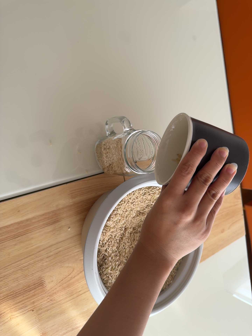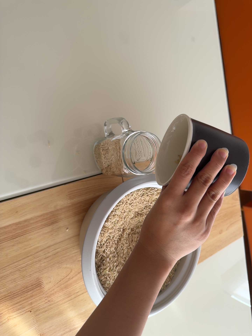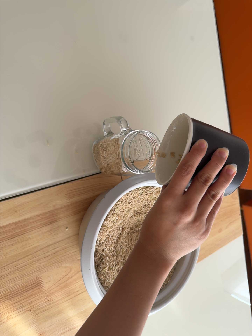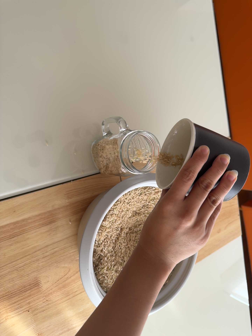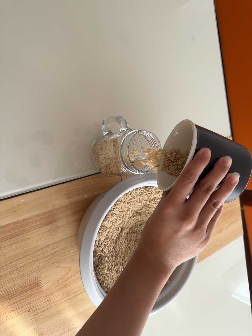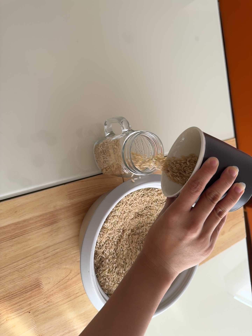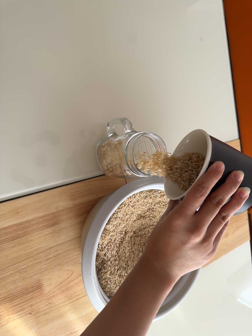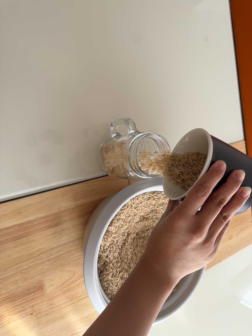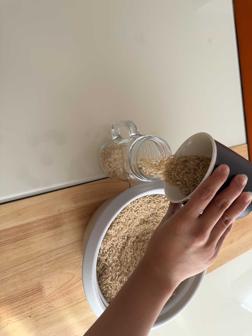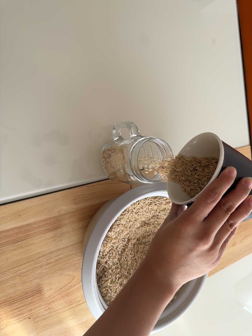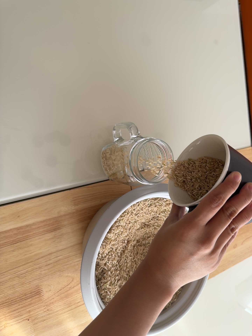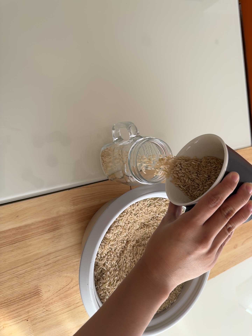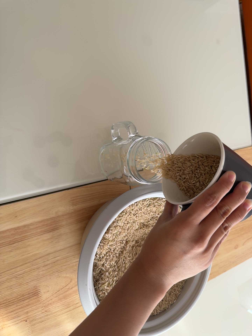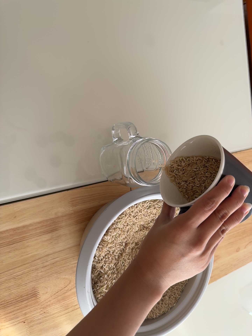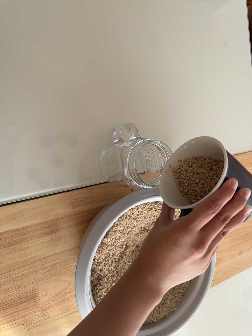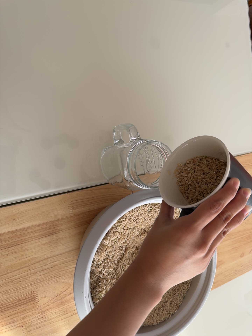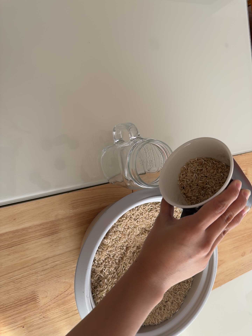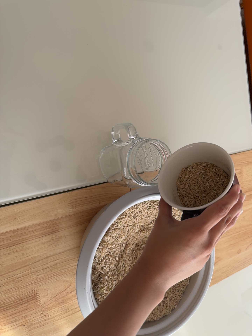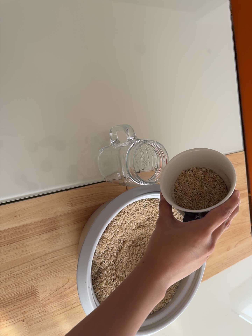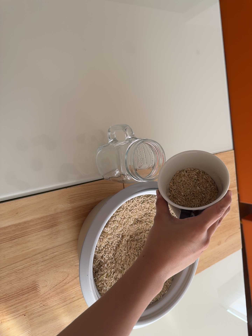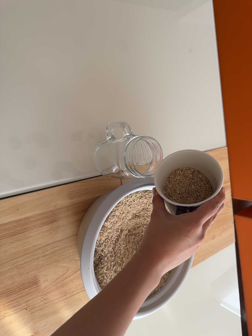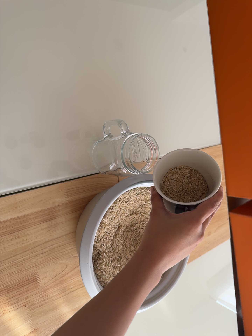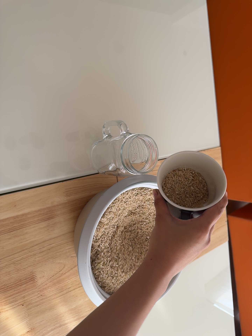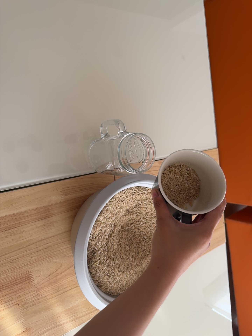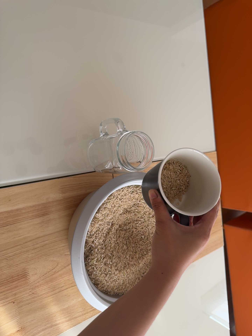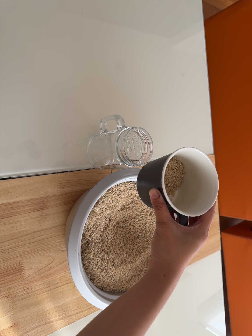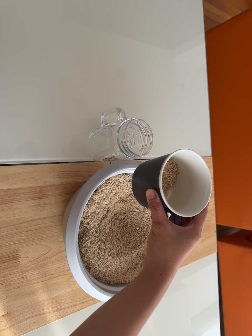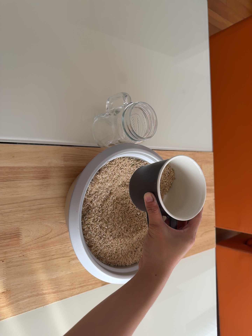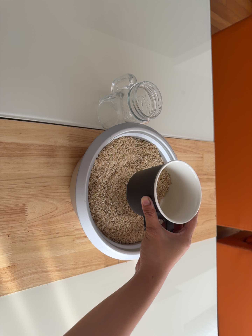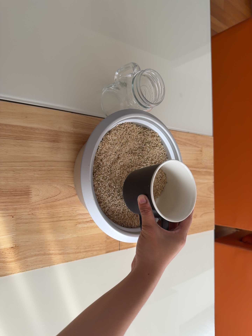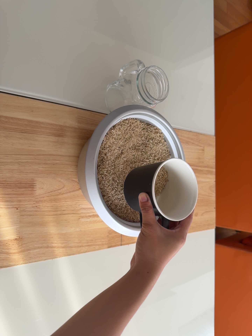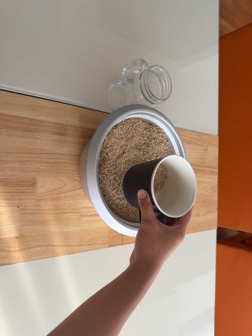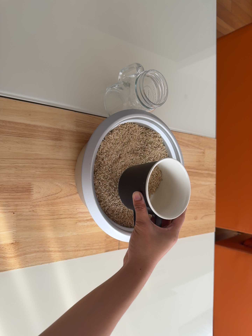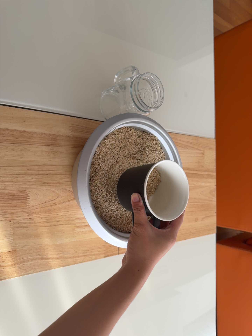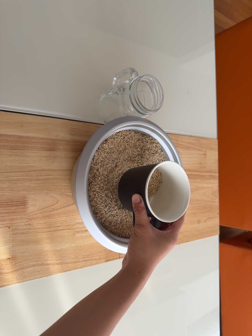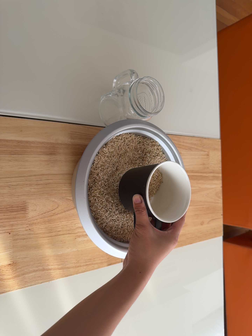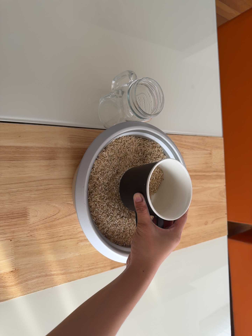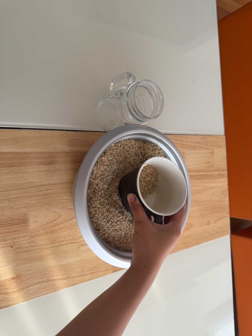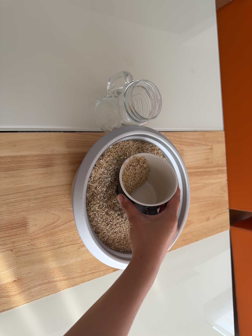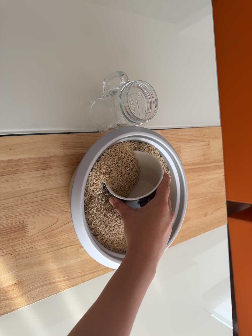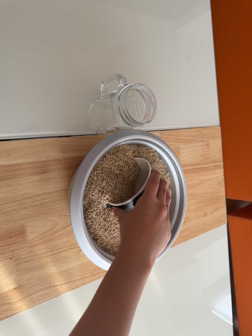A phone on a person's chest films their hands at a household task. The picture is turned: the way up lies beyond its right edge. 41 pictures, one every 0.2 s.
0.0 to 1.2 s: The camera keeps its place and its aim.
1.2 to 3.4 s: The camera shifts only a little, or ends up much as it began.
3.4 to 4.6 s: The camera travels backward, about 7 cm, so what stands in front gets smaller.
4.6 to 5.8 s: The camera travels toward the bottom of its view, about 20 cm. Its aim tips toward the top of its view by about 10 degrees.
5.8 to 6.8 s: The camera shifts only a little, or ends up much as it began.
6.8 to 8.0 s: The camera travels toward the top of its view, about 9 cm.
The film runs backward here.
